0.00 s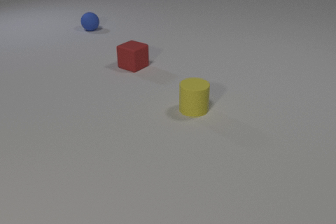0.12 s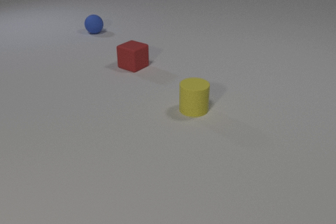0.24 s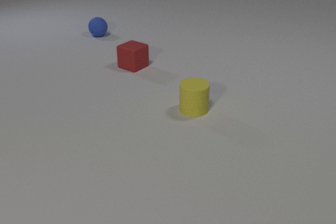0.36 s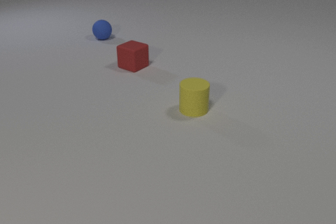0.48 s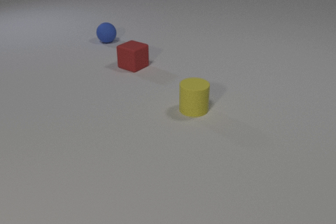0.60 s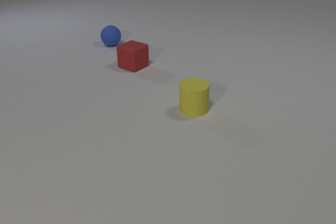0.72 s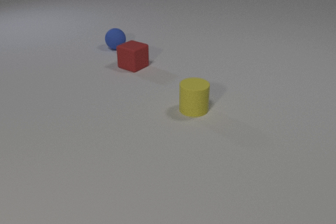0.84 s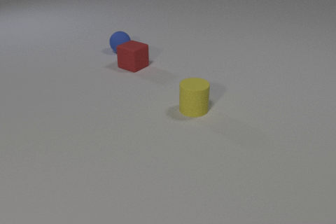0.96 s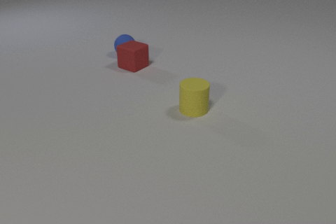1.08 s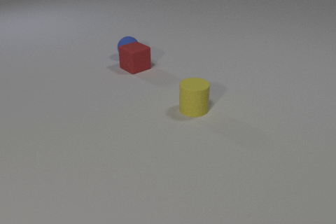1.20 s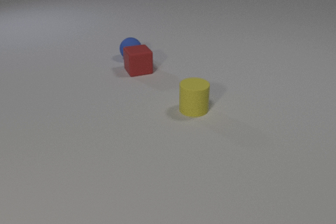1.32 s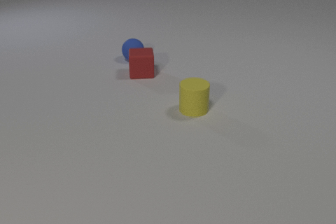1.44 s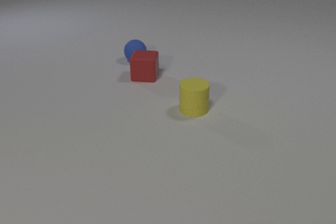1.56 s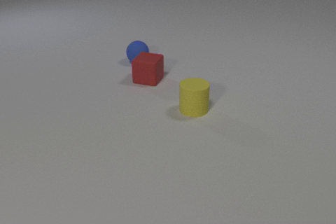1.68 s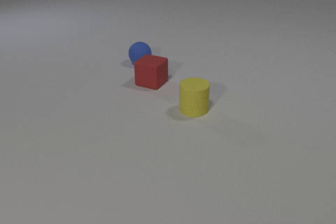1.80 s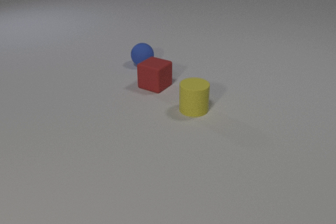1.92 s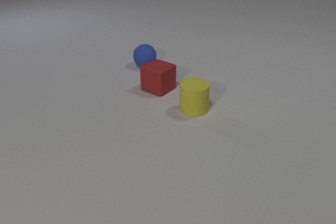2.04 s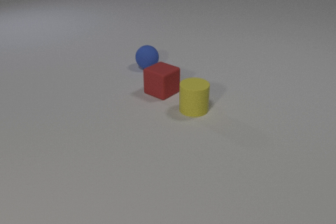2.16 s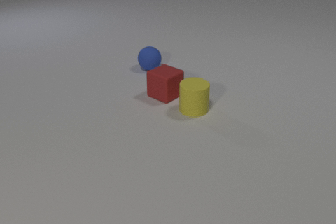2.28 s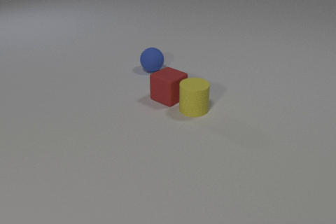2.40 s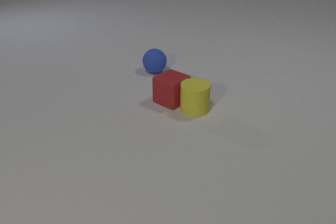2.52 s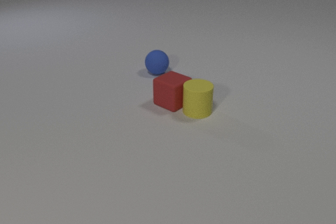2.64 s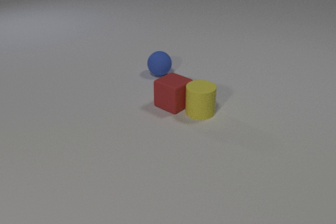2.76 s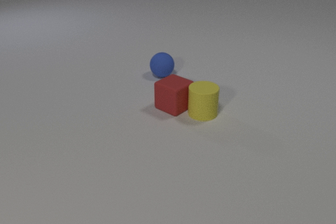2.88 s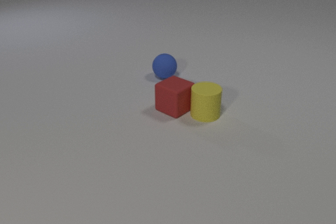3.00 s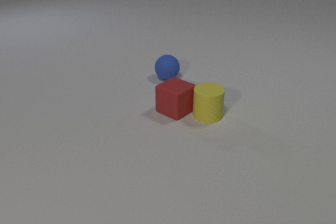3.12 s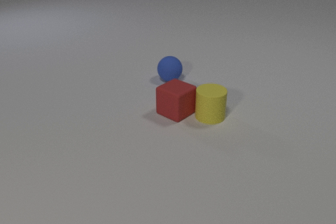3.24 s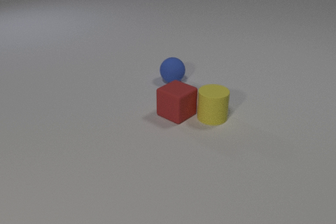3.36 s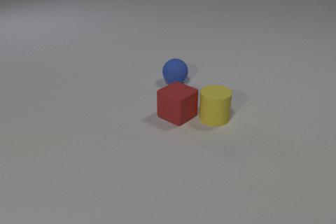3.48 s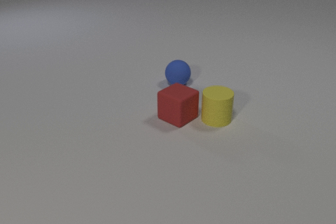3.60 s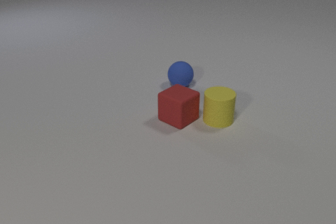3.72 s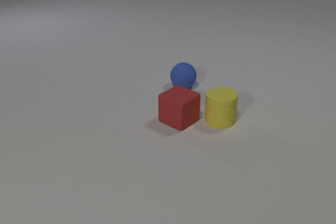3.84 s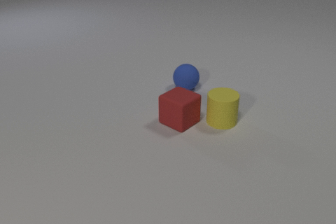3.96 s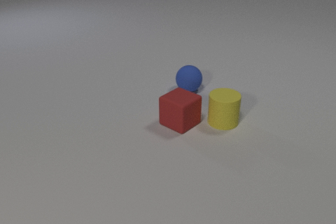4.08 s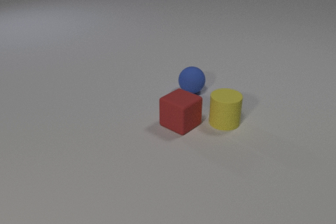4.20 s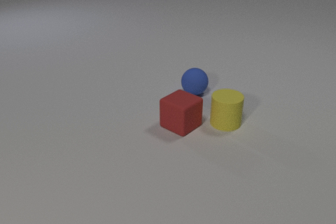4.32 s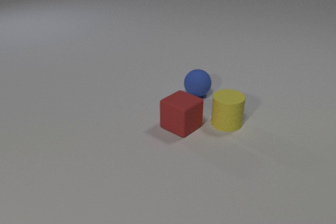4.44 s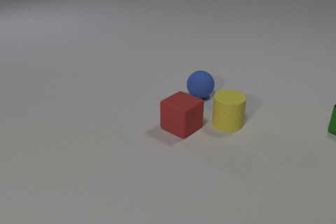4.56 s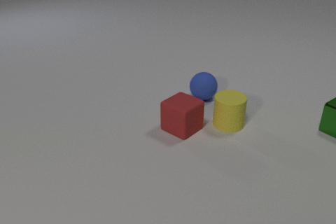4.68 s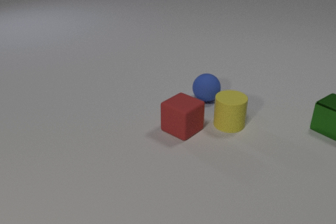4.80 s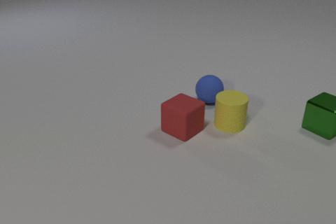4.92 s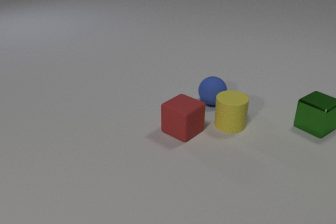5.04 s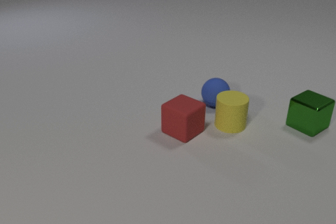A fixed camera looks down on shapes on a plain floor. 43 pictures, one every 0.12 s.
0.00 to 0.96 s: The blue rubber sphere rolls toward the camera and to the right.
0.96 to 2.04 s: The blue rubber sphere rolls toward the camera and to the right. The red rubber cube slides toward the camera and to the right, spins clockwise seen from above by about 90 degrees, its near face sliding to the left. The blue rubber sphere and the red rubber cube collide.
2.04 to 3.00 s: The blue rubber sphere rolls toward the camera and to the right. The red rubber cube slides toward the camera. The yellow rubber cylinder slides to the right and toward the camera. The red rubber cube and the yellow rubber cylinder collide.
3.00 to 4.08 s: The blue rubber sphere rolls toward the camera and to the right. The red rubber cube slides toward the camera. The yellow rubber cylinder slides to the right and toward the camera.
4.08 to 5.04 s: The blue rubber sphere rolls toward the camera and to the right. The red rubber cube slides toward the camera. The green metal cube comes in at the right edge, slides to the left.
How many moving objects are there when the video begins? 1.
What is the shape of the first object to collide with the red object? sphere.
What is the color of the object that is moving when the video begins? blue.
